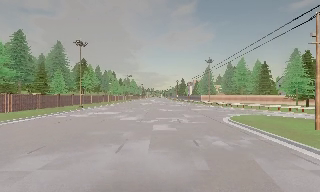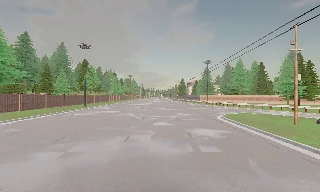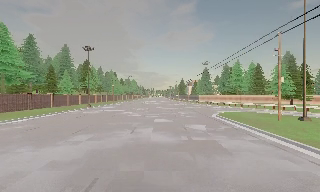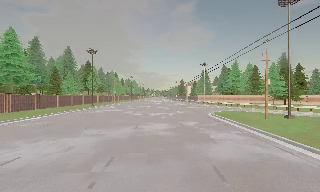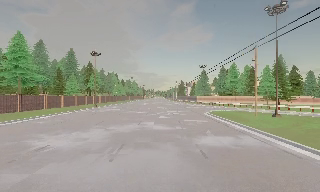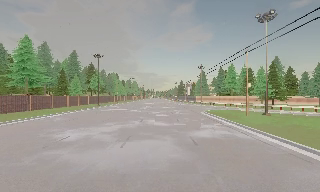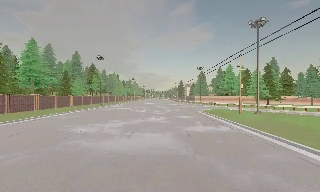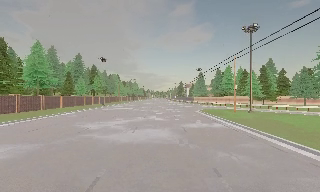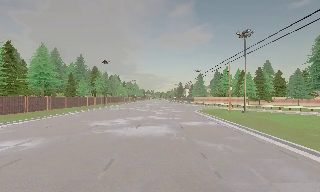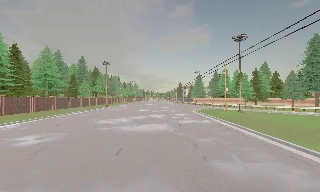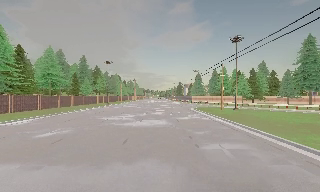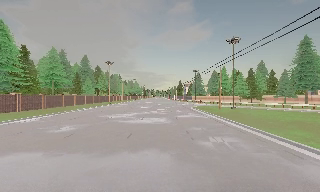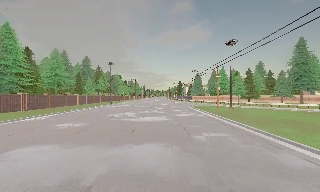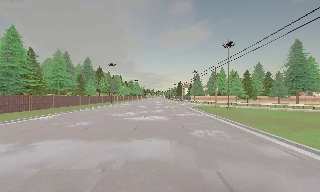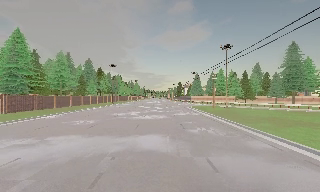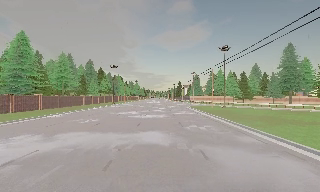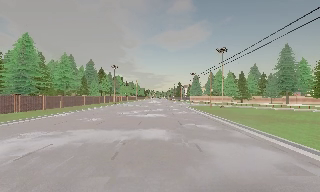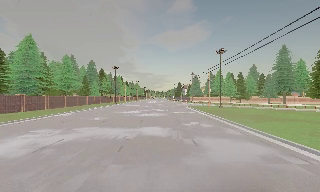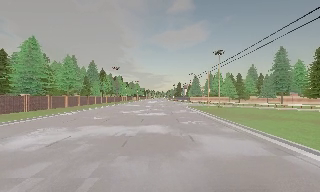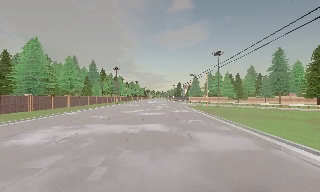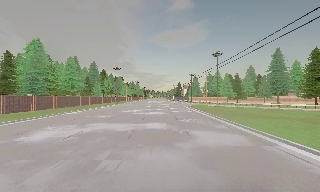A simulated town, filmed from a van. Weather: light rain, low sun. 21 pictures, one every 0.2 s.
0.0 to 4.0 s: The camera travels backward, about 25 m, so what stands in front gets smaller. It loses speed.
The film runs backward here.
